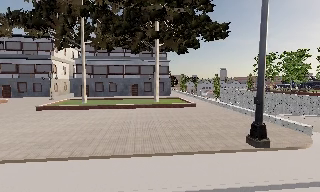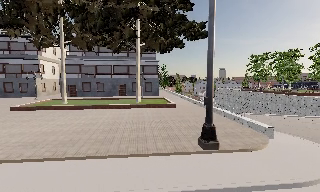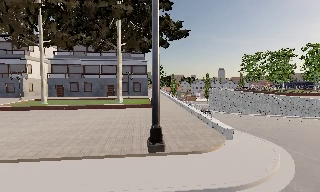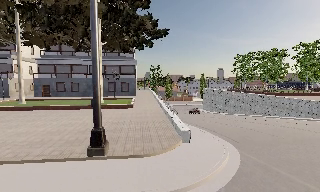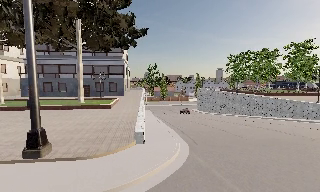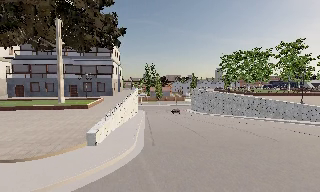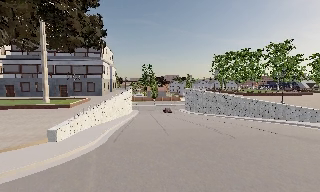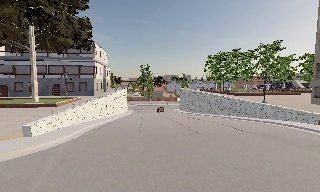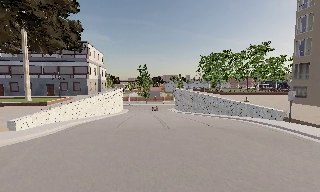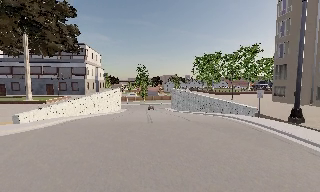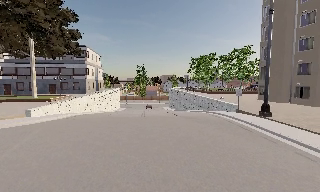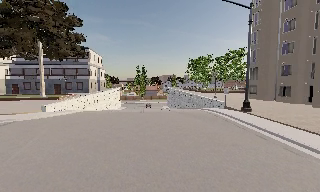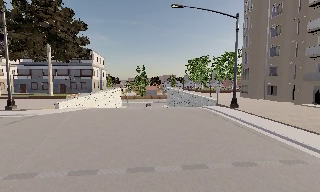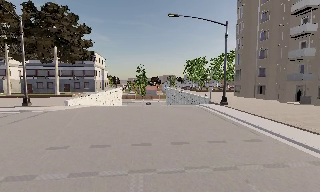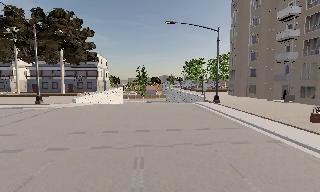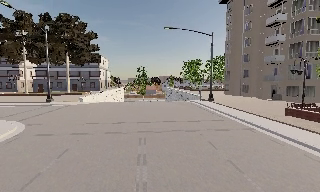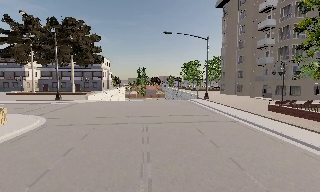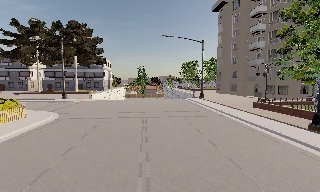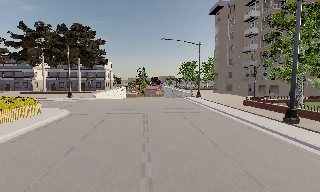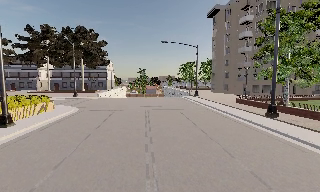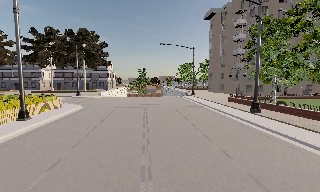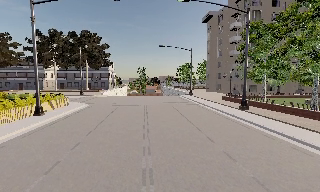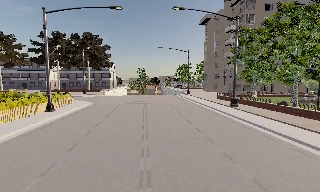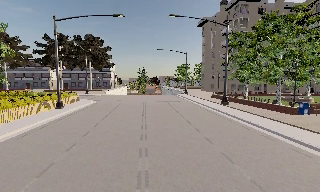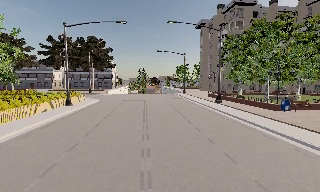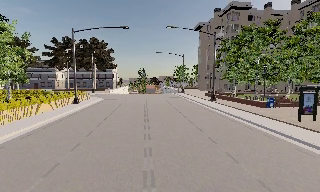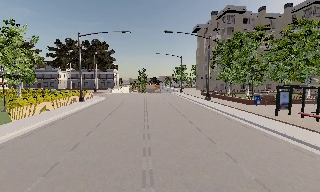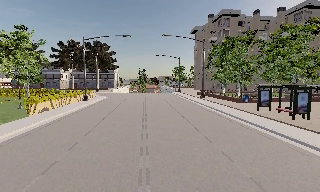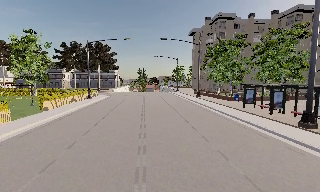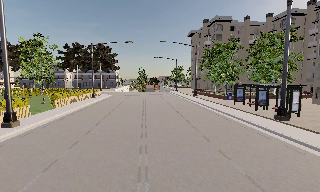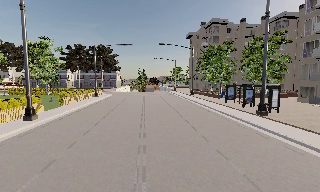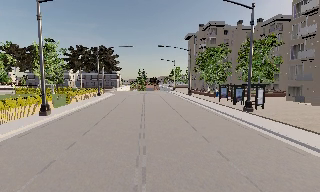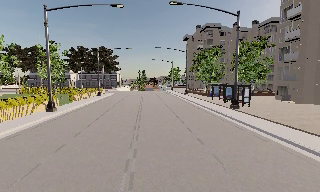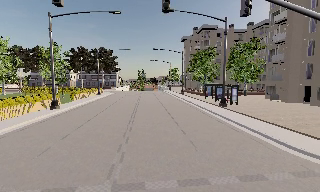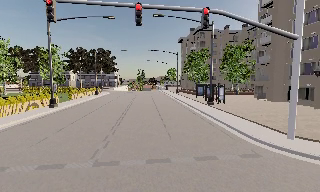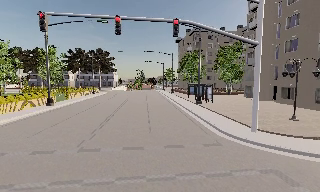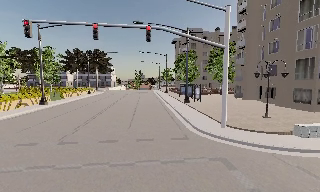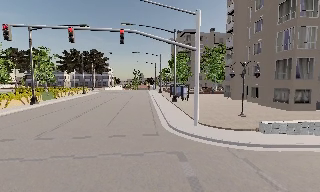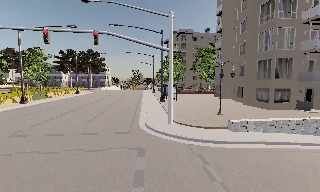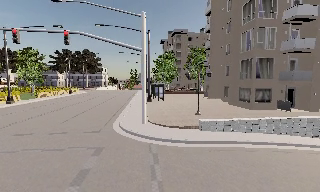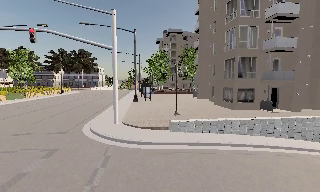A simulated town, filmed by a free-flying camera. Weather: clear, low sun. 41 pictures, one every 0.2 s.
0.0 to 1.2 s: The camera travels to its right, about 14 m, so close, fixed things drift to the left.
1.2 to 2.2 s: The camera travels backward and to its right, about 10 m, so what stands in front gets smaller.
2.2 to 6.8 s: The camera travels backward, about 45 m, so what stands in front gets smaller.
6.8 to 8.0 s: The camera travels to its right, about 11 m, so close, fixed things drift to the left.
The film runs forward here.
